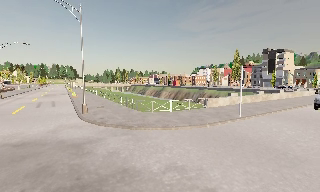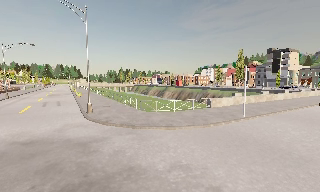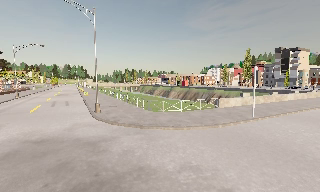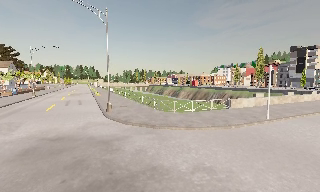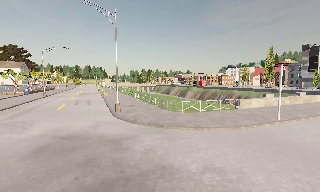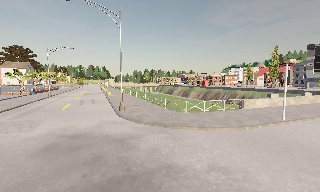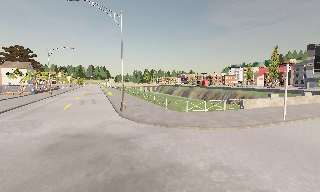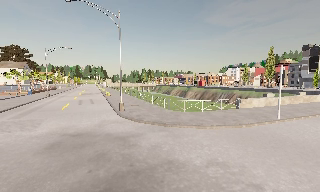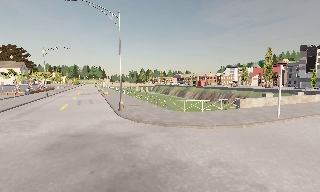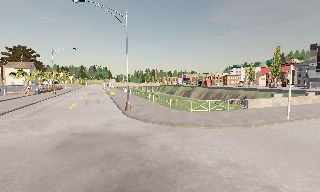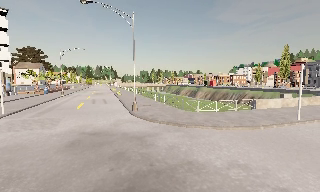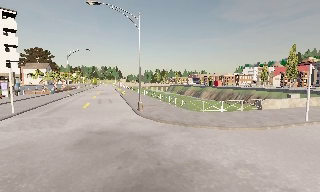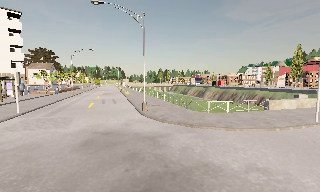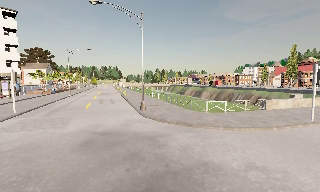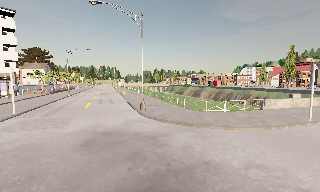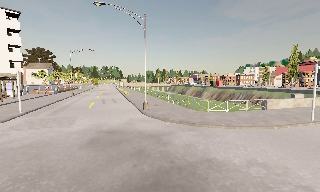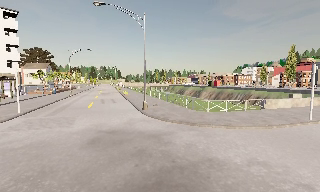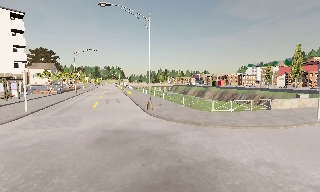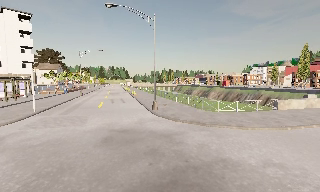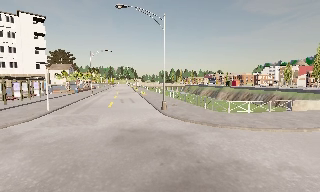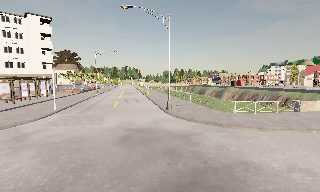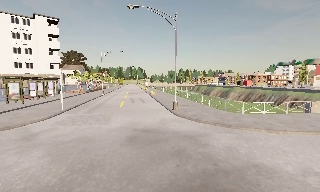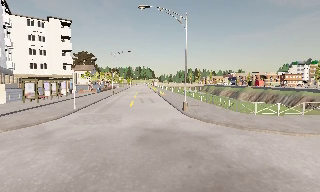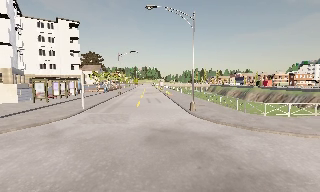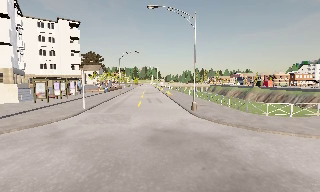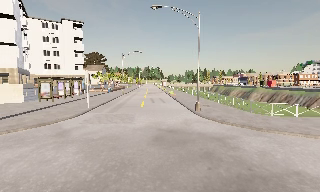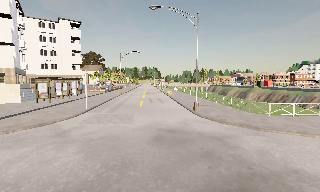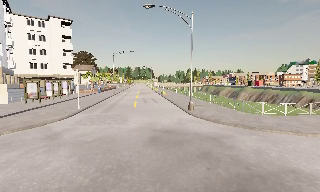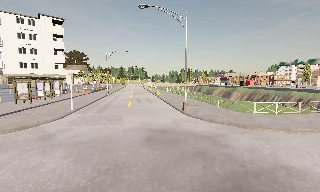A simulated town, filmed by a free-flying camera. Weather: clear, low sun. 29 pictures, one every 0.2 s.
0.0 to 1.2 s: The camera travels to its left, about 0.5 m, so close, fixed things drift to the right.
1.2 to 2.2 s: The camera shifts only a little, or ends up much as it began.
2.2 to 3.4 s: The camera travels to its left, about 0.5 m, so close, fixed things drift to the right.
3.4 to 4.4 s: The camera pans to its left, which is counterclockwise from overhead, by about 10 degrees. It travels to its left, about 0.5 m, so close, fixed things drift to the right.
4.4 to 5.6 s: The camera travels to its left, about 0.5 m.
The film runs backward here.
